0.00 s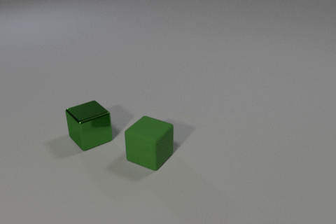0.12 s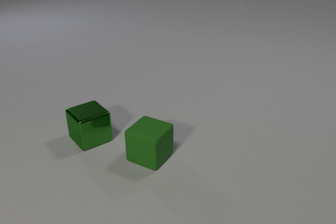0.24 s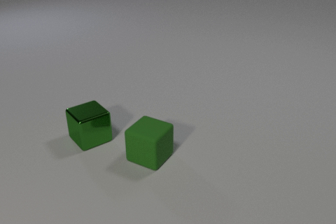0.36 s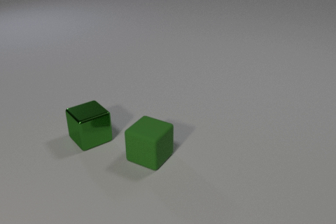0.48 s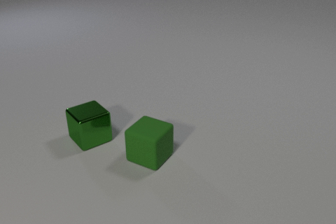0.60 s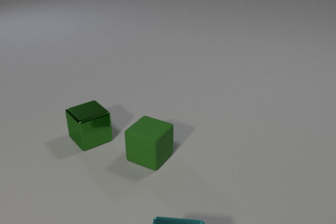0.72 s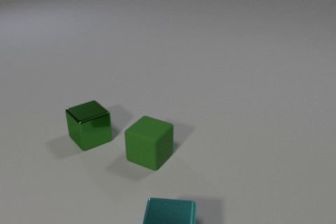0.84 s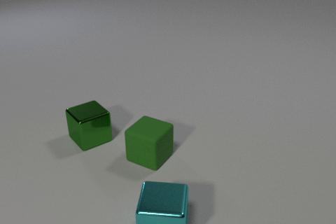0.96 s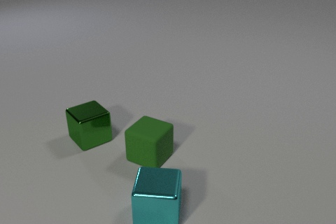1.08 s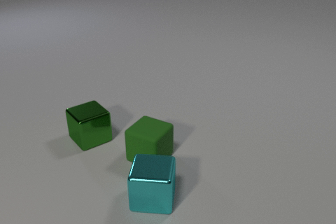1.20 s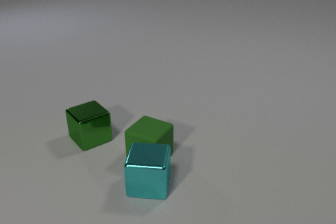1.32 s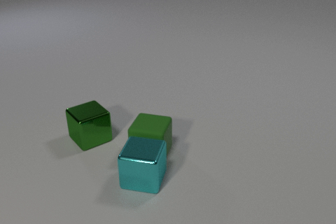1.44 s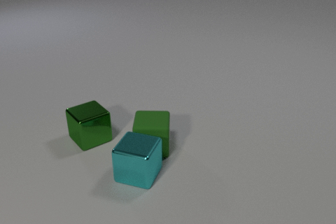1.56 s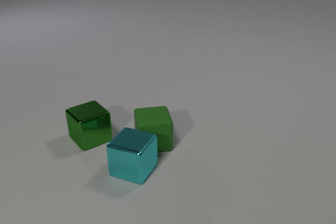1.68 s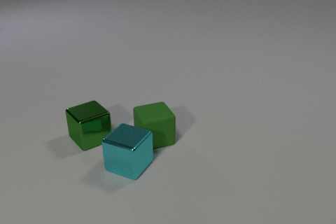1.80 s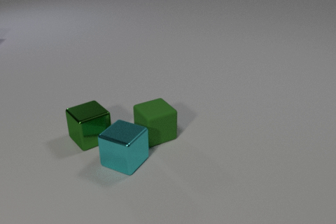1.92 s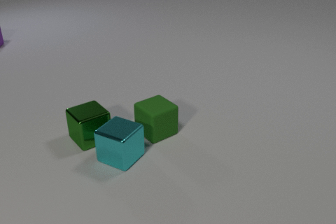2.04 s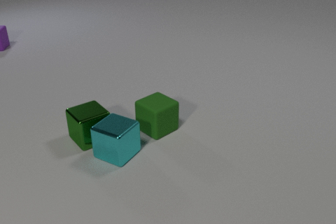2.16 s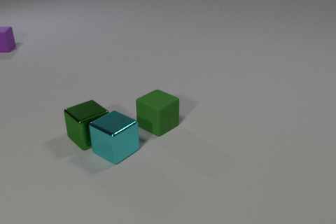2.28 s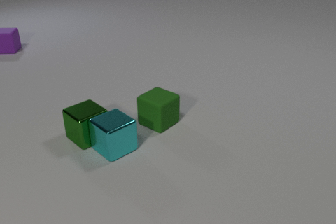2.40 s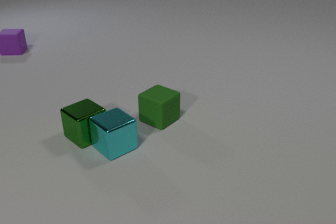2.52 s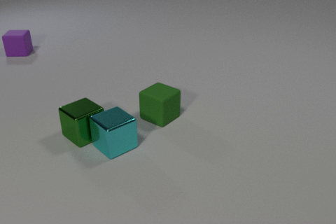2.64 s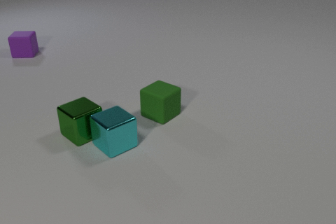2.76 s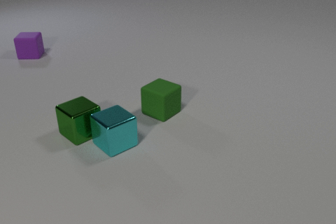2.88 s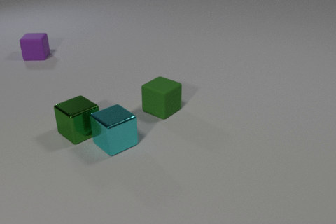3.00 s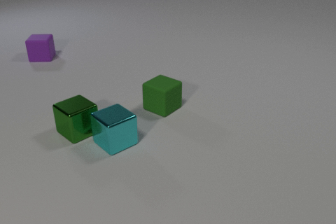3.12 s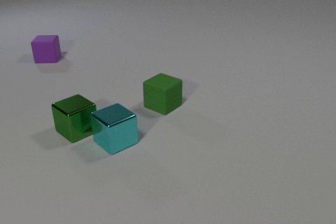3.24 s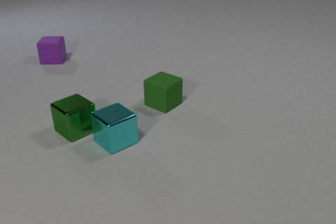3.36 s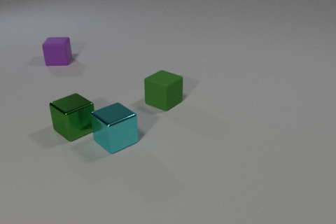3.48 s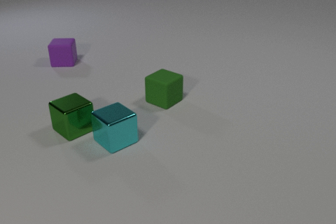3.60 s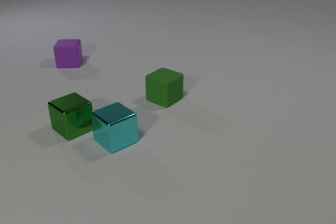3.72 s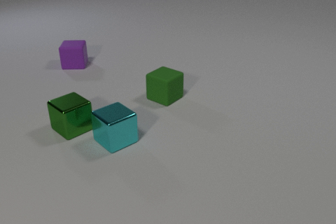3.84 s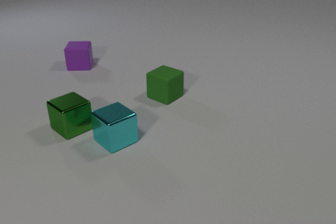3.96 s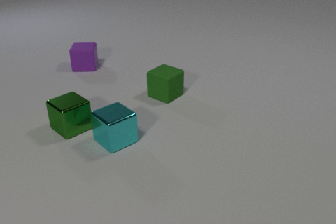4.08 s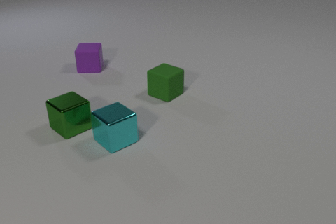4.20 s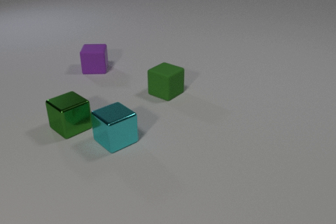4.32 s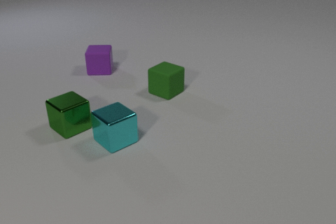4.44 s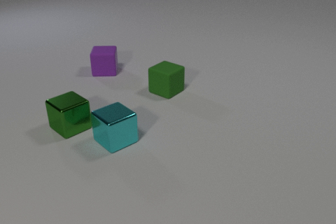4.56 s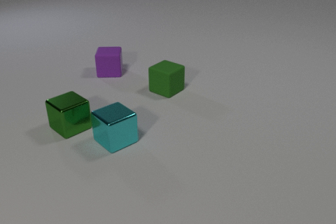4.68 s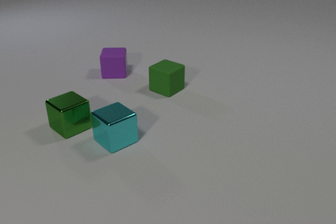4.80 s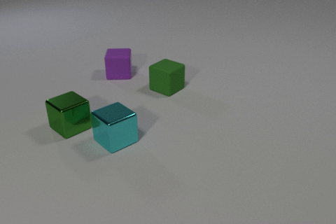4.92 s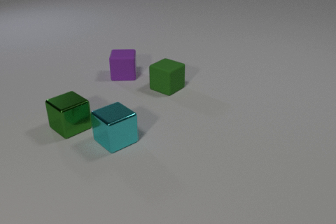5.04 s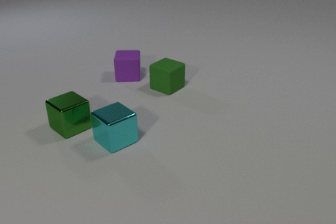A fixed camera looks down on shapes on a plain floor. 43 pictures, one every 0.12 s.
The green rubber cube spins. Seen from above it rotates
counterclockwise.
The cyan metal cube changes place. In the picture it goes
away from the camera.
0.00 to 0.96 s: The cyan metal cube comes in at the bottom edge, slides away from the camera.
0.96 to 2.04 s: The cyan metal cube slides away from the camera and to the left, spins clockwise seen from above by about 30 degrees, its near face sliding to the left. The green rubber cube slides away from the camera, spins so that its near face slides to the right, counterclockwise seen from above. The purple rubber cube comes in at the left edge, slides toward the camera and to the right. The cyan metal cube and the green rubber cube collide. The cyan metal cube and the green metal cube collide.
2.04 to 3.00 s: The cyan metal cube slides away from the camera. The green rubber cube slides away from the camera. The purple rubber cube slides toward the camera and to the right. The green metal cube slides away from the camera and to the left.
3.00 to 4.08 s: The green rubber cube slides away from the camera. The purple rubber cube slides to the right and toward the camera. The green metal cube slides away from the camera and to the left.
4.08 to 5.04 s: The green rubber cube slides away from the camera. The purple rubber cube slides to the right and toward the camera.
How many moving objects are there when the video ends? 2.
How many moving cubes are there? 4.
Are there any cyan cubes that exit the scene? no.
